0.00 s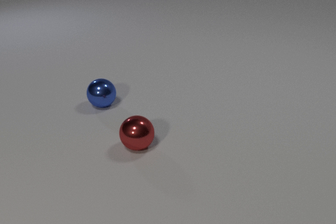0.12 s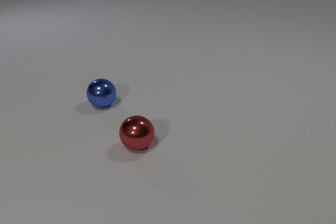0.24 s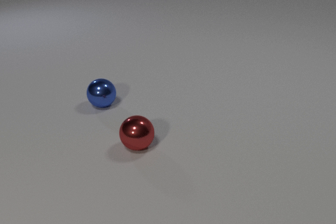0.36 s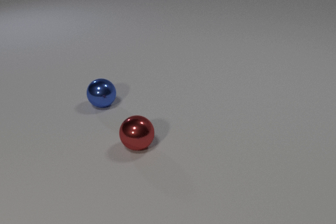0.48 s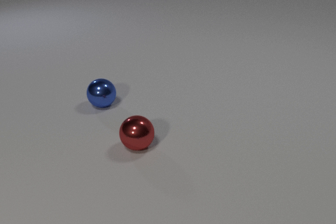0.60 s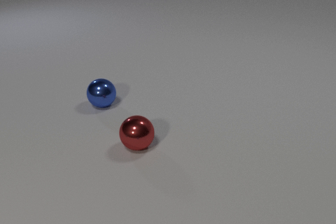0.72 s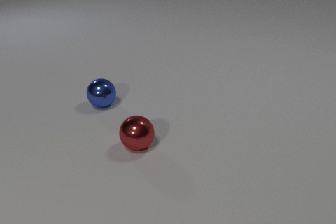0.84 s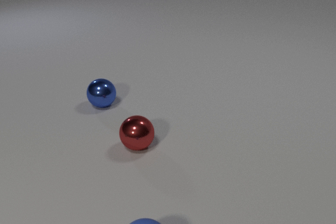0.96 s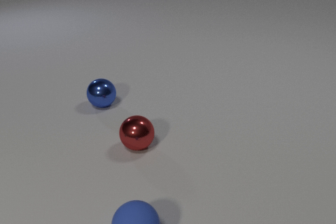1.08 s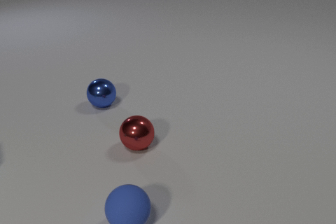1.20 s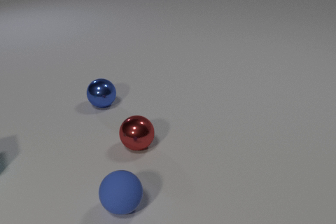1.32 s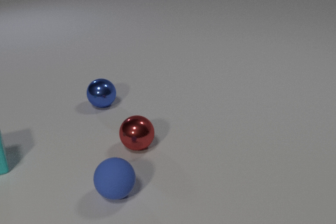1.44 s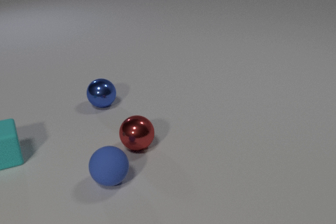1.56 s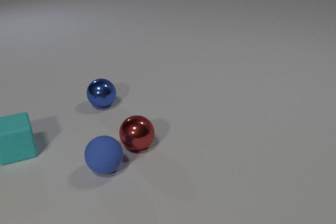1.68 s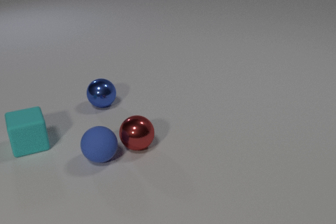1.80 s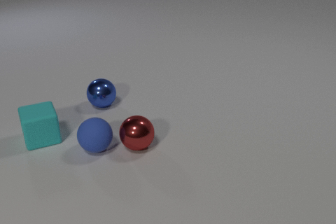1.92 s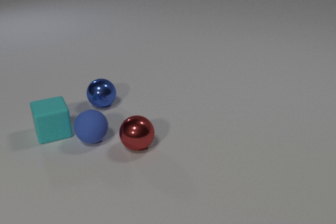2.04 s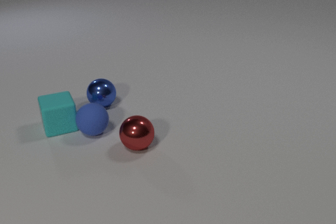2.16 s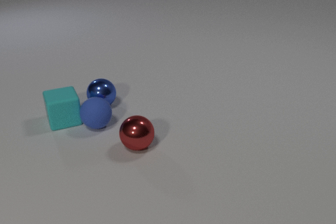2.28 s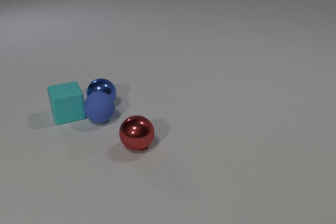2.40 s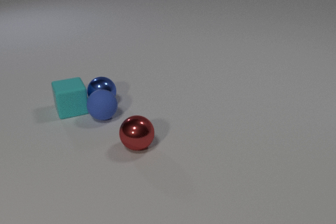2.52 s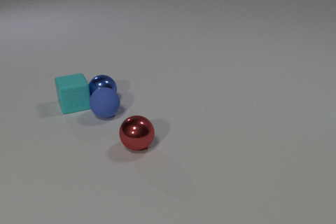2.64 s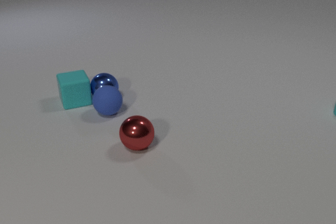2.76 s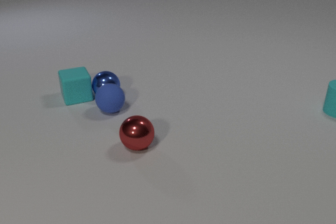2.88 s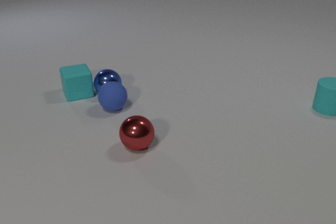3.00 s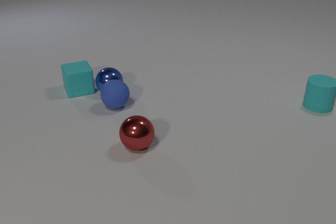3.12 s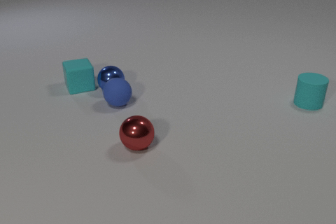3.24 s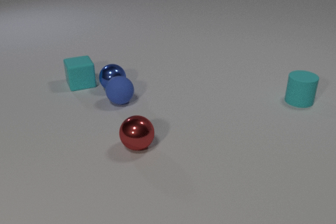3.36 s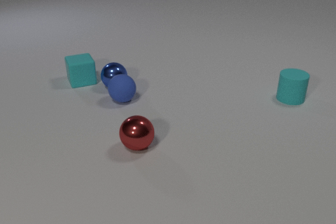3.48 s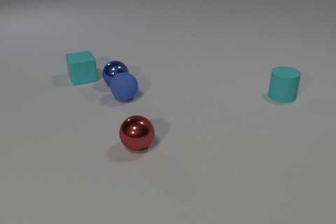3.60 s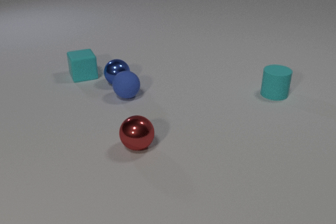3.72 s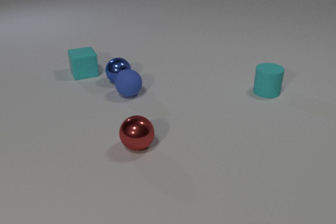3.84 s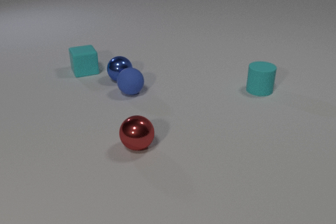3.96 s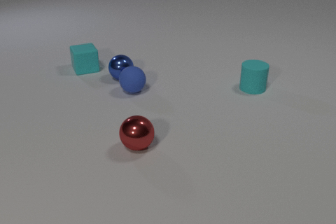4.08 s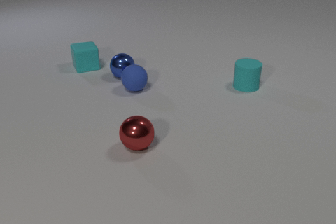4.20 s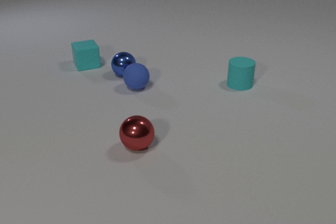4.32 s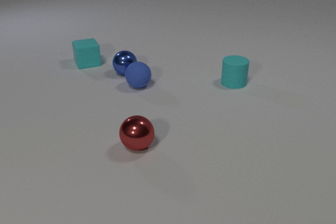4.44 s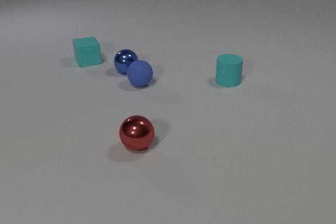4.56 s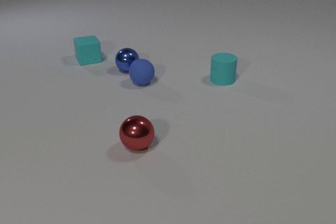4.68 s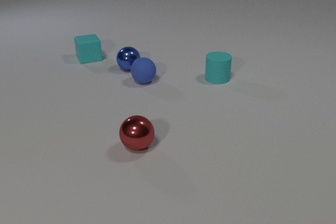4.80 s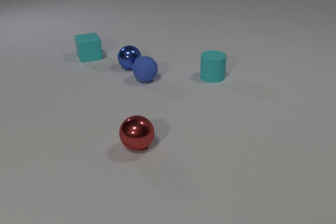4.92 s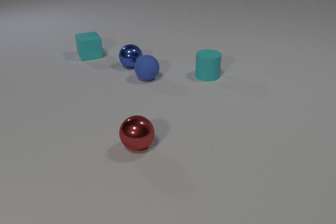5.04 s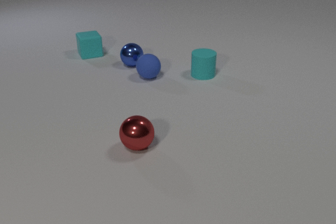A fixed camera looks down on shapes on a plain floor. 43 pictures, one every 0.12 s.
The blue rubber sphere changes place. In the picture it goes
away from the camera.
The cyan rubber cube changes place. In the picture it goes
away from the camera.
0.00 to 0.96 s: The blue rubber sphere comes in at the bottom edge, rolls away from the camera.
0.96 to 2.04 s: The blue rubber sphere rolls away from the camera. The cyan rubber cube comes in at the left edge, slides to the right and away from the camera. The blue rubber sphere and the cyan rubber cube collide.
2.04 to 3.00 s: The blue rubber sphere rolls away from the camera and to the right. The cyan rubber cube slides away from the camera. The blue metal sphere rolls away from the camera. The cyan rubber cylinder comes in at the right edge, slides to the left. The blue rubber sphere and the blue metal sphere collide. The cyan rubber cube and the blue metal sphere collide.
3.00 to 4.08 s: The blue rubber sphere rolls away from the camera and to the right. The cyan rubber cube slides away from the camera. The blue metal sphere rolls away from the camera. The cyan rubber cylinder slides to the left.
4.08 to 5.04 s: The blue rubber sphere rolls away from the camera and to the right. The cyan rubber cube slides away from the camera. The blue metal sphere rolls away from the camera. The cyan rubber cylinder slides to the left and away from the camera.
Are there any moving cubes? yes.
What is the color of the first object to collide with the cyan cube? blue.
How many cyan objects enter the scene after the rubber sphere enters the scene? 2.
